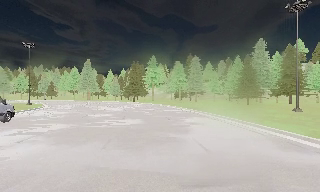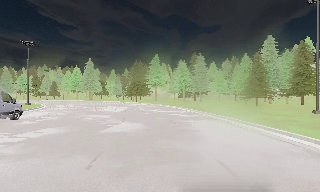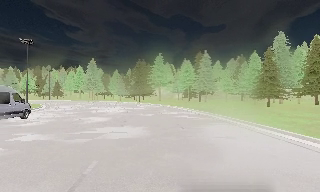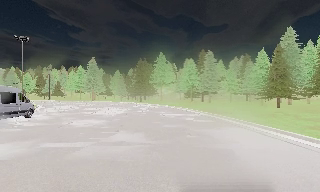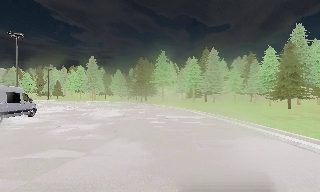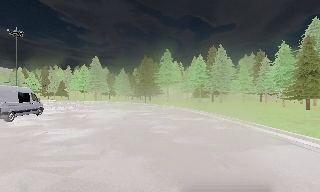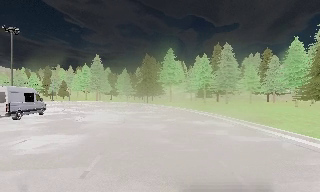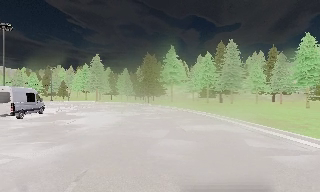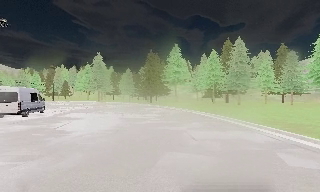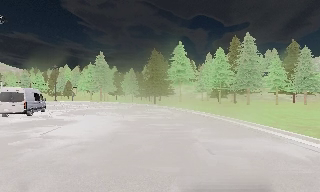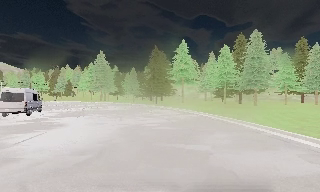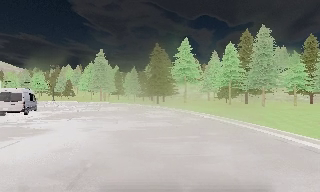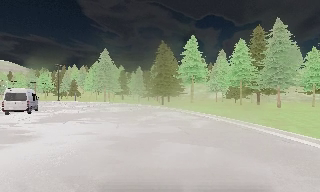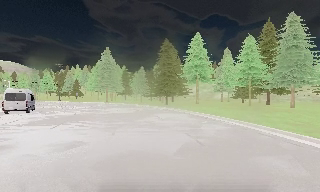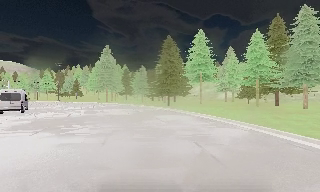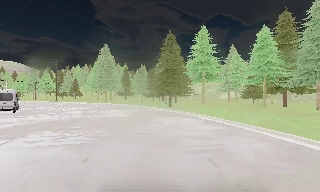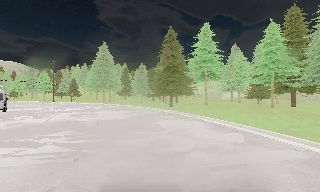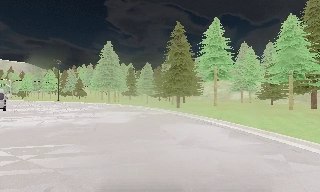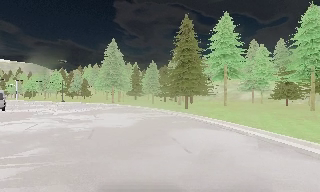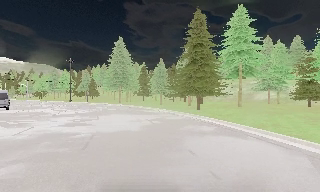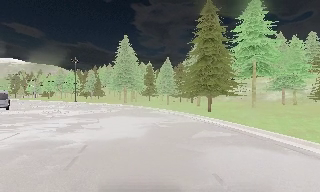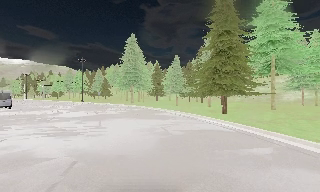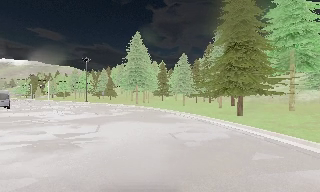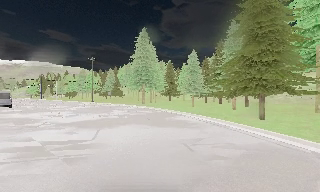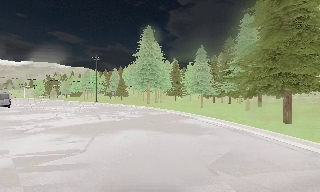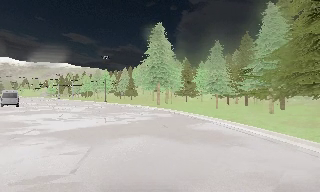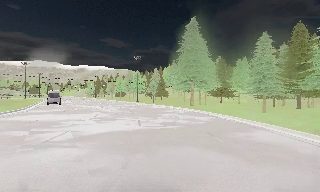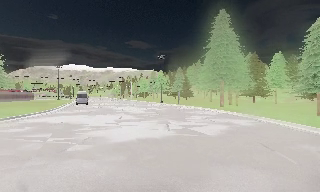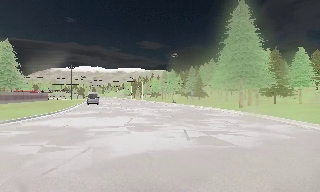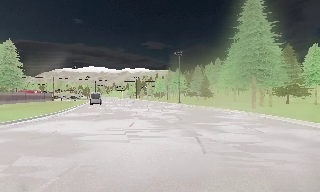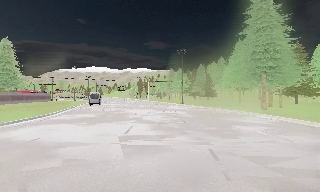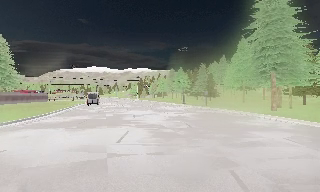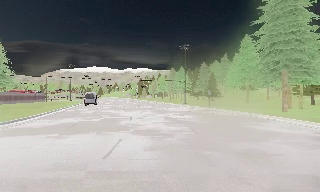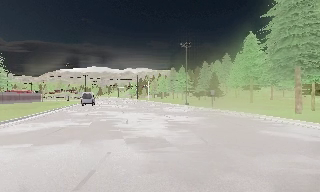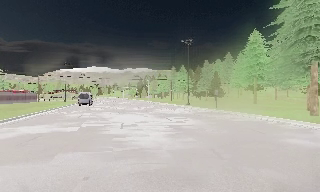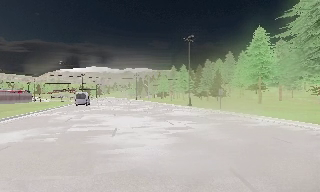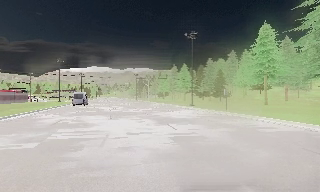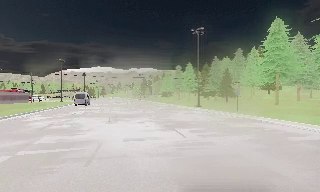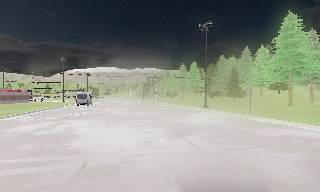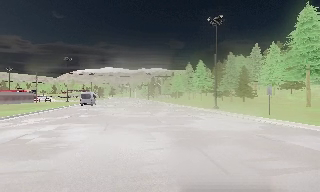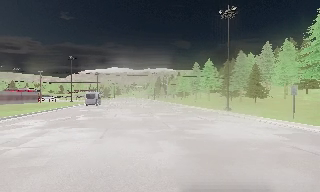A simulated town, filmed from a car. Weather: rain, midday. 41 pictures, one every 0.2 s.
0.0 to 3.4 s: The scene slides to the right, as the camera pans about 15 degrees to its left. It travels forward, about 25 m, so what stands in front looms larger.
3.4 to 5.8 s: The scene slides to the right, as the camera pans about 45 degrees to its left. It travels forward, about 19 m.
5.8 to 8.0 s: The camera travels forward, about 17 m, so what stands in front looms larger.
The film runs forward here.
